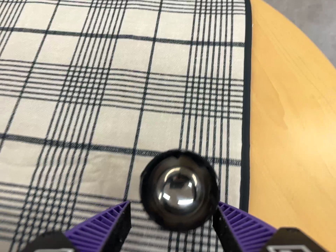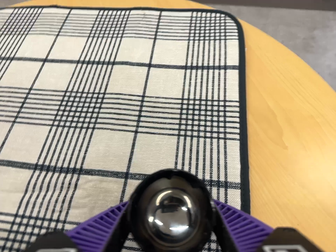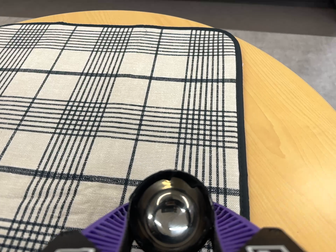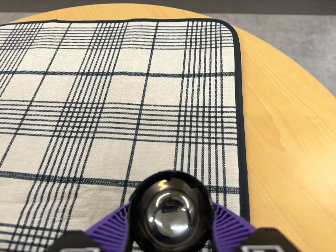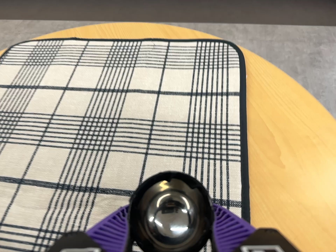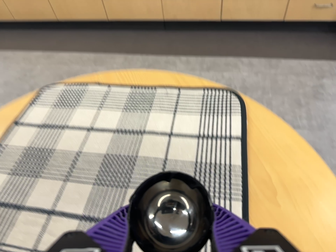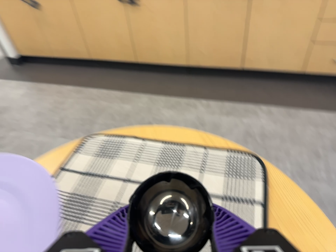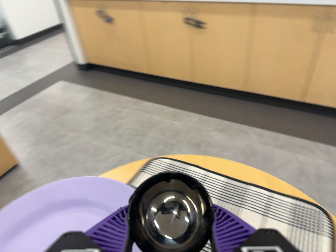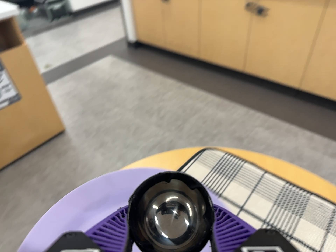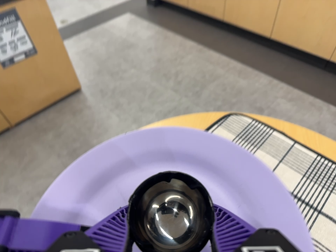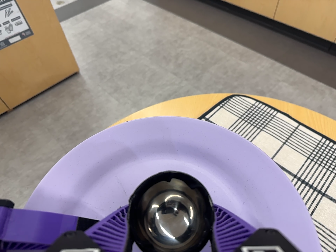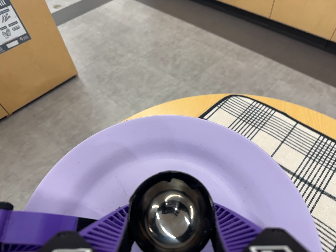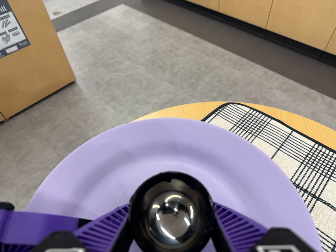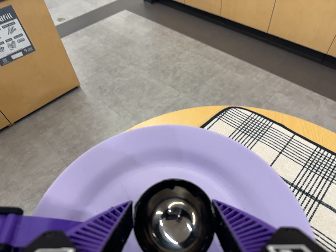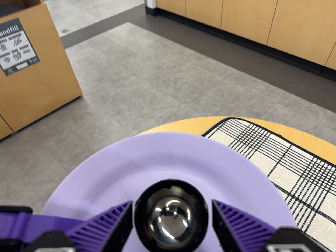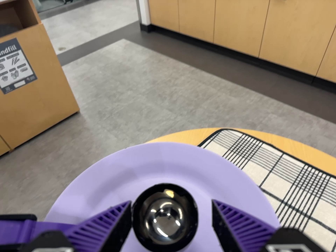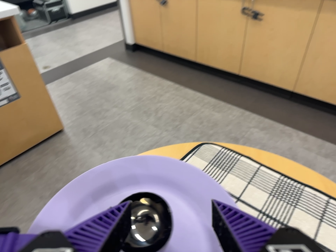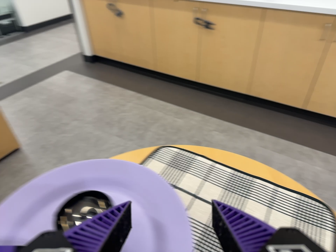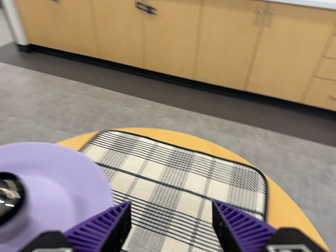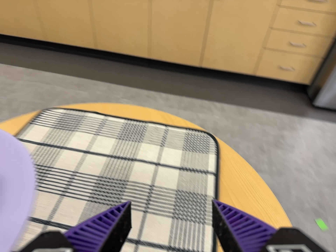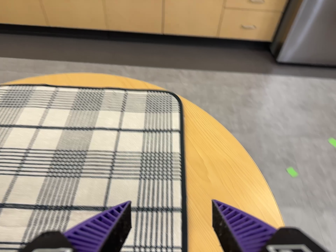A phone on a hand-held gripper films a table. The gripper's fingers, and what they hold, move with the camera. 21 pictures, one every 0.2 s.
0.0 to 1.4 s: The scene slides to the right, as the camera pans about 20 degrees to its left. It travels backward, toward the top of its view and to its left, about 24 cm, so what stands in front gets smaller. Its aim tips toward the top of its view by about 25 degrees, and the scene shifts downward. It rolls about its line of sight by about 10 degrees, and the scene rotates clockwise.
1.4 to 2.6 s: The camera swings to its left by about 10 degrees, and the scene slides to the right. It travels to its left and forward, about 12 cm, so close, fixed things drift to the right. Its aim tips toward the bottom of its view by about 10 degrees, and the scene shifts upward. It rolls about its line of sight by about 10 degrees, and the scene rotates clockwise.
2.6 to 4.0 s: The camera pans to its right by about 35 degrees. It travels to its right and toward the bottom of its view, about 18 cm, so close, fixed things drift to the left. It rolls about its line of sight by about 25 degrees, and the scene rotates counterclockwise.
The film runs backward here.
